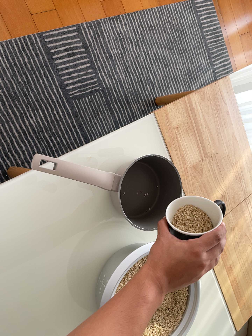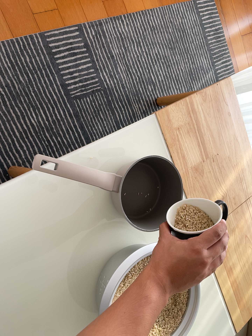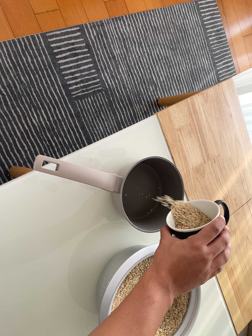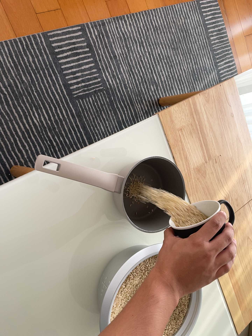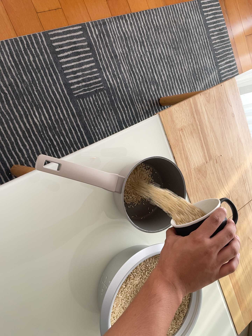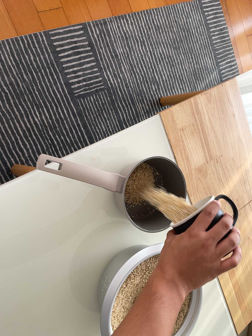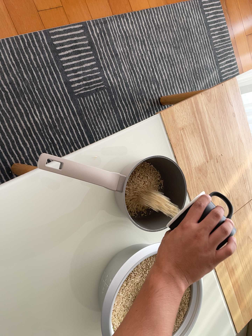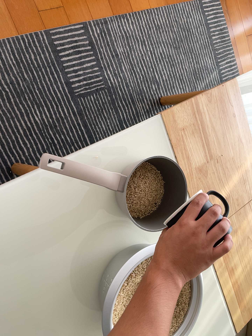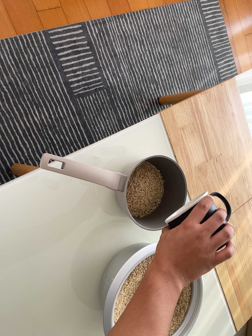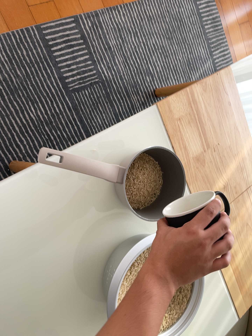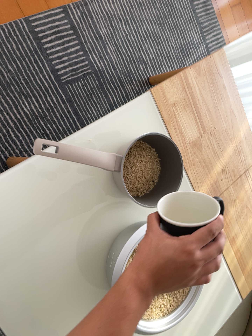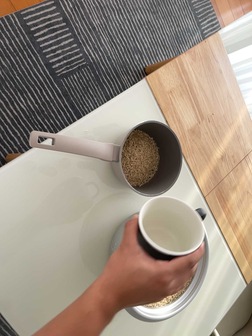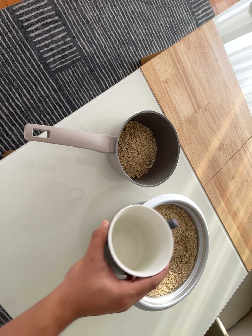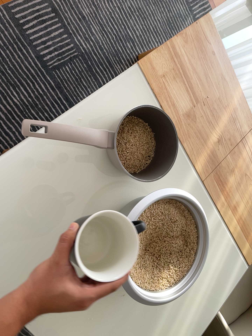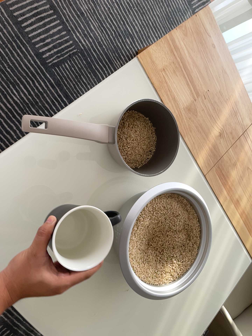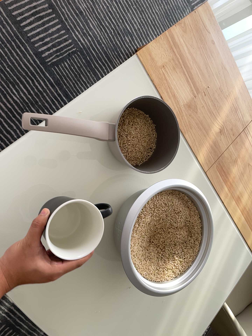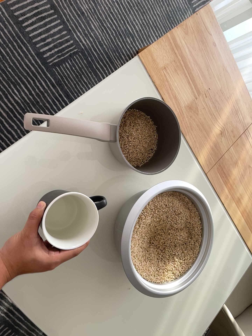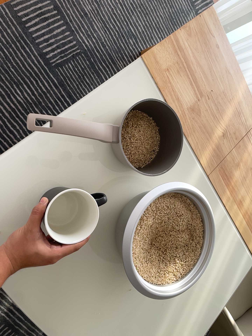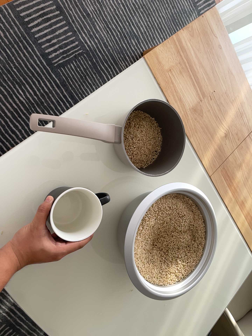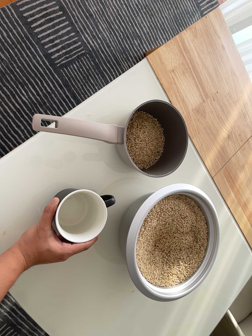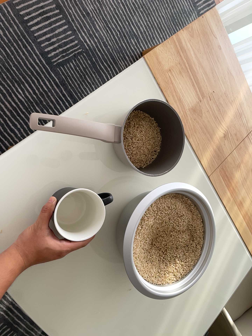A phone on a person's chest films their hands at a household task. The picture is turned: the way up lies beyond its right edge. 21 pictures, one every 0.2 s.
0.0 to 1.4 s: The camera keeps its place and its aim.
1.4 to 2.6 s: The camera rolls about its line of sight by about 10 degrees, and the scene rotates counterclockwise.
2.6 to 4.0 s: The camera keeps its place and its aim.
The film runs forward here.
